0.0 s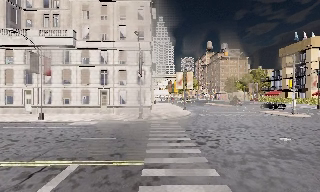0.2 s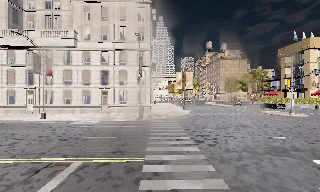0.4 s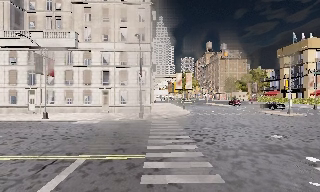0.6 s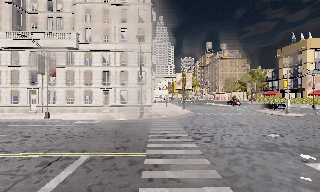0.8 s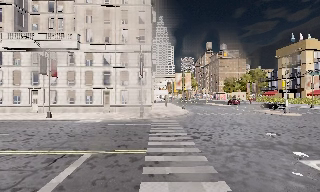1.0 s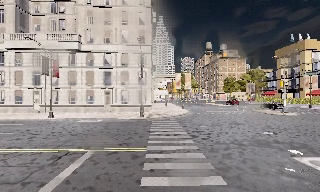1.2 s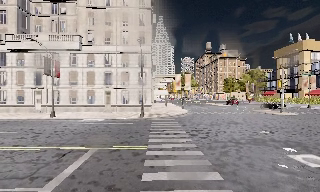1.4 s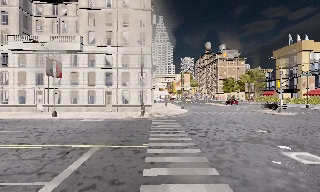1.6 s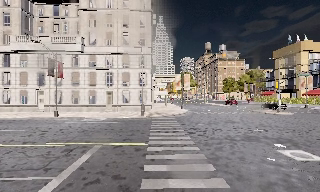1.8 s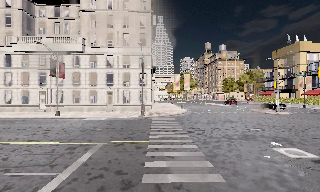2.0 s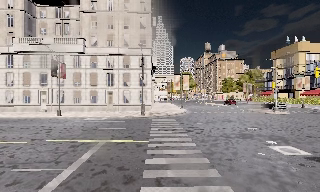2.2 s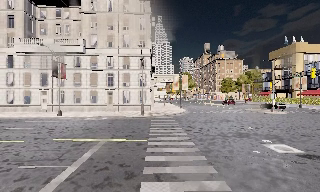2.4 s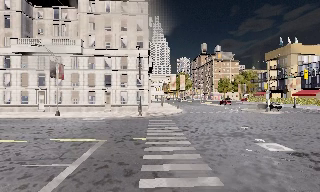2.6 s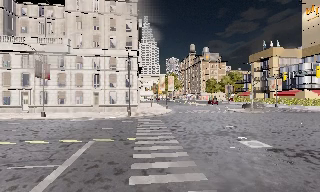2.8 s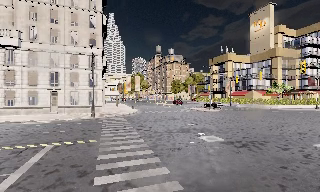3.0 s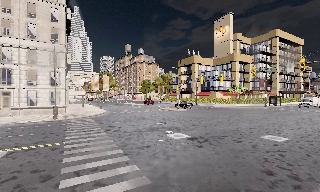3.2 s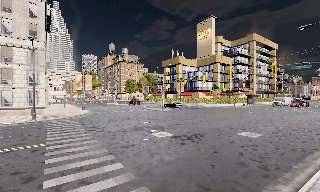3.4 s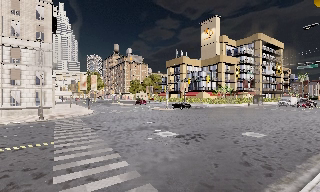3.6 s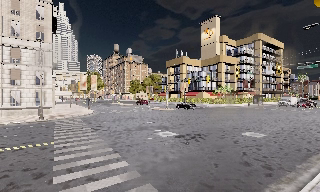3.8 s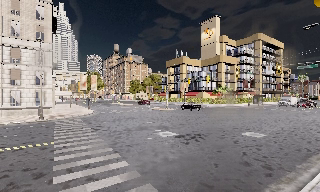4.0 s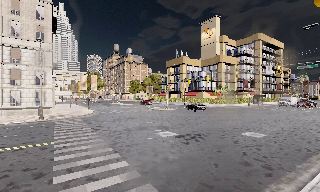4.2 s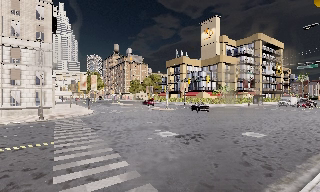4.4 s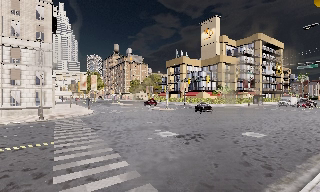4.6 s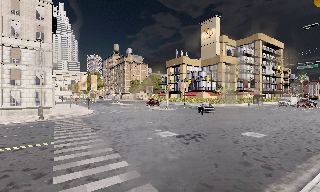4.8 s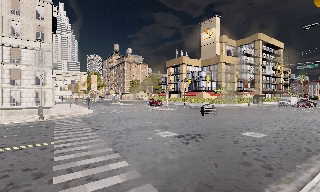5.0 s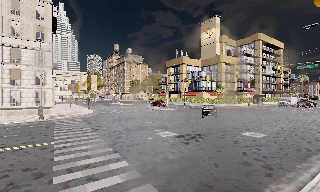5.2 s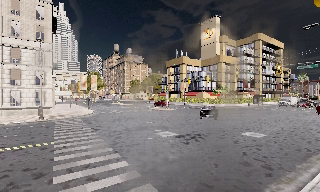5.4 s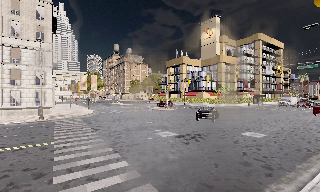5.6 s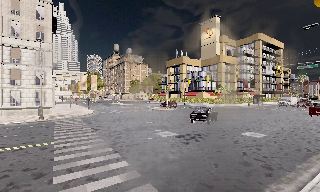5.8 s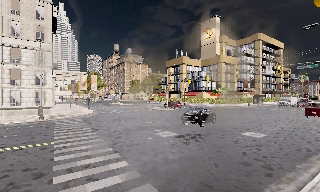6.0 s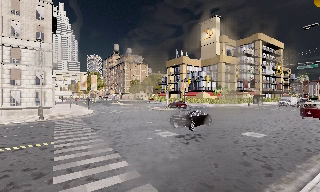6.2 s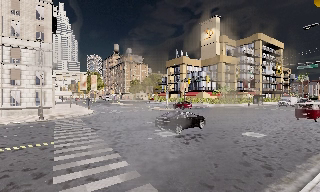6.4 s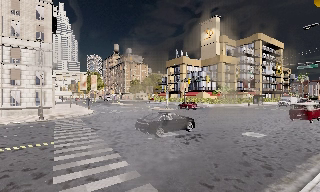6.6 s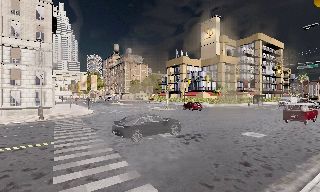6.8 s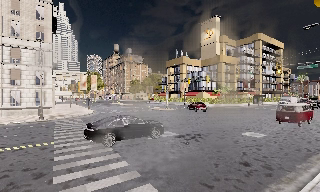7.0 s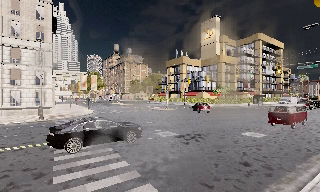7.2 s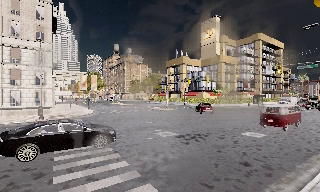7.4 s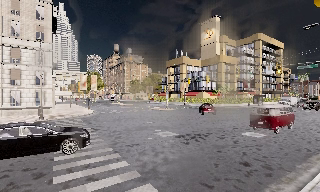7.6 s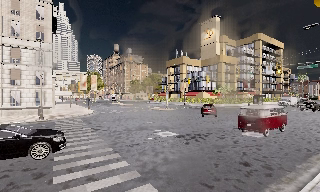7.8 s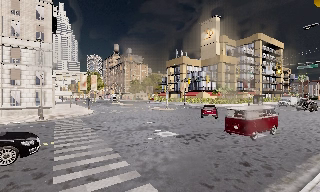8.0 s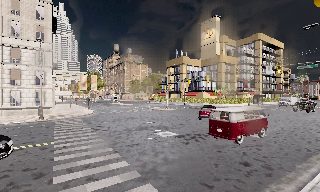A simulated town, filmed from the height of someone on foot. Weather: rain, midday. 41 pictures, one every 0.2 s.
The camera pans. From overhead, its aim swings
clockwise.
The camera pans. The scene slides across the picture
to the left.
0.0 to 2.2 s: The camera travels backward, about 3.5 m, so what stands in front gets smaller.
2.2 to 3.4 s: The scene slides to the left, as the camera pans about 30 degrees to its right. It travels backward, about 1.5 m.
3.4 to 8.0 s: The camera keeps its place and its aim.
The film runs backward here.
